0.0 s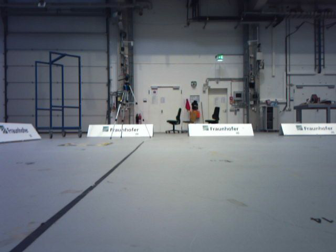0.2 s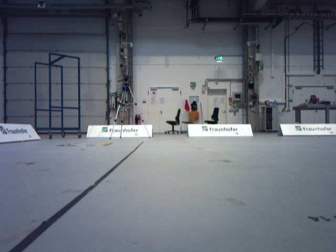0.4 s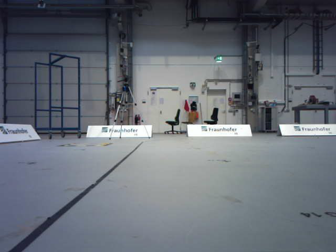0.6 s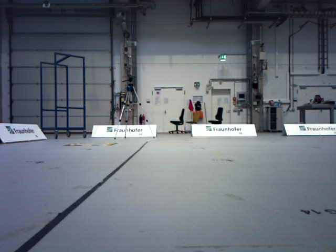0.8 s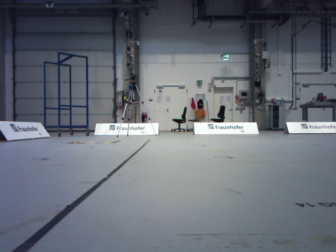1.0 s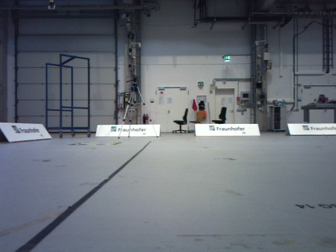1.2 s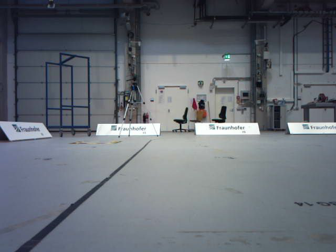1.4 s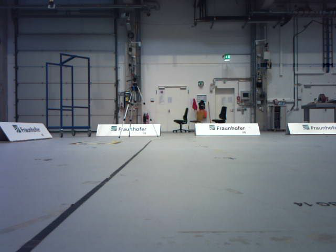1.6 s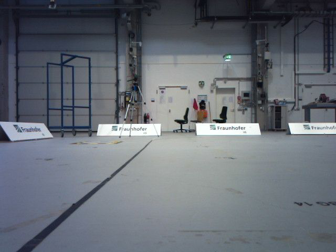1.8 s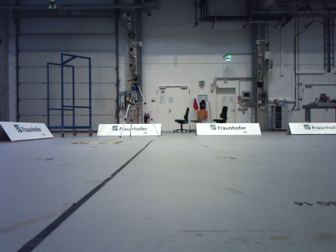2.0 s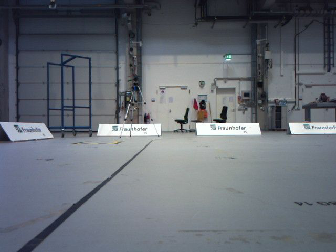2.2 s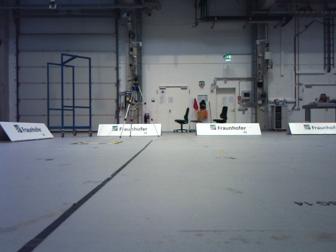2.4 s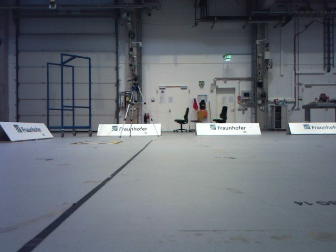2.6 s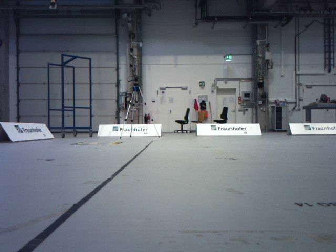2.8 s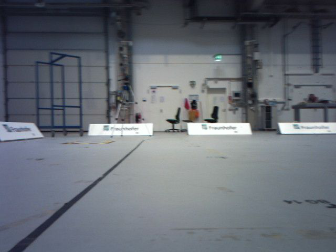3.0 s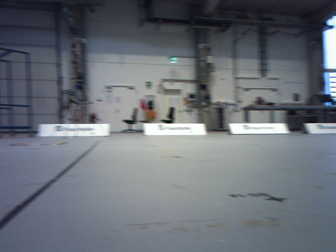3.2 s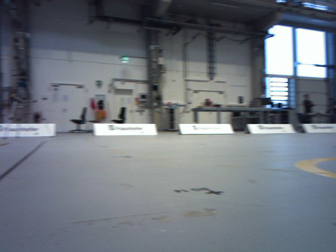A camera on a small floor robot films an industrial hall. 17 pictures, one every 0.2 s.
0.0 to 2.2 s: The camera travels backward, about 0.1 m, so what stands in front gets smaller.
2.2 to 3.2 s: The camera pans to its right, which is clockwise from overhead, by about 20 degrees.
The film runs backward here.
